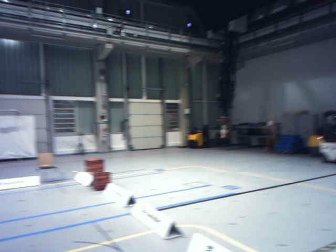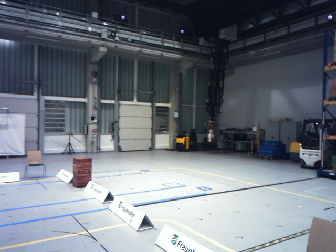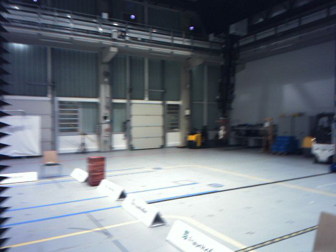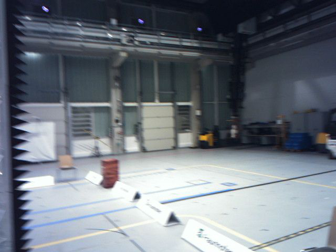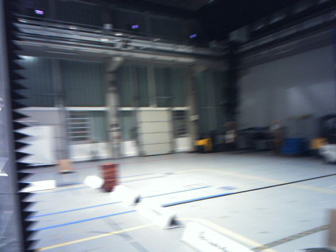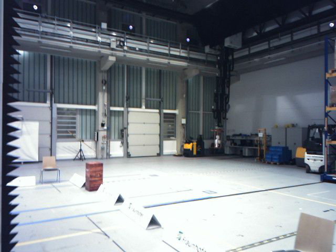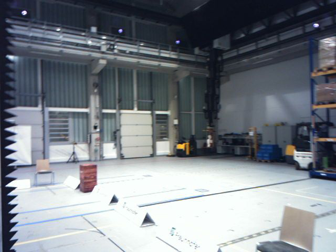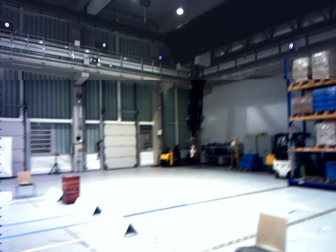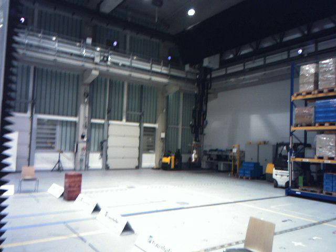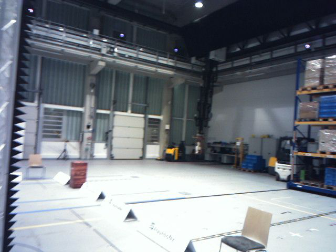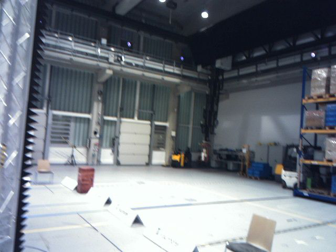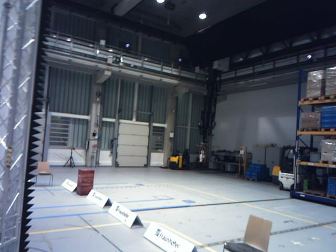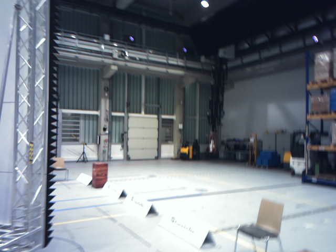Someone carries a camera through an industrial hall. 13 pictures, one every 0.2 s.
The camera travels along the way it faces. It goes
backward.
0.0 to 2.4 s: The camera travels backward, about 2 m, so what stands in front gets smaller.
The film runs backward here.
